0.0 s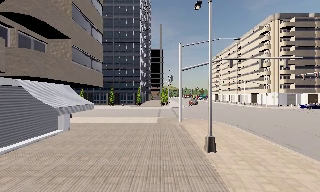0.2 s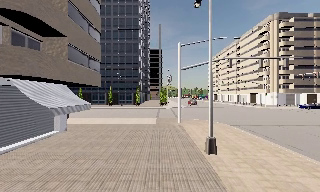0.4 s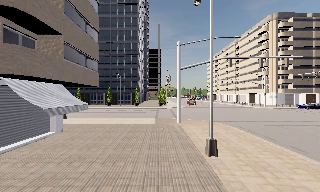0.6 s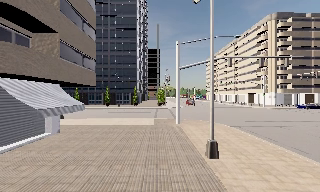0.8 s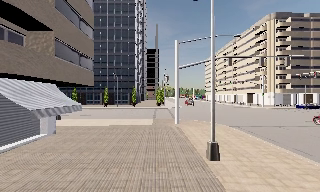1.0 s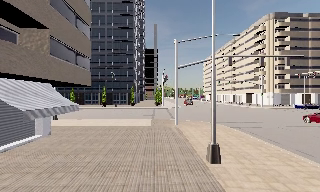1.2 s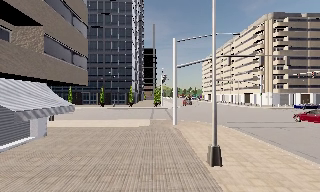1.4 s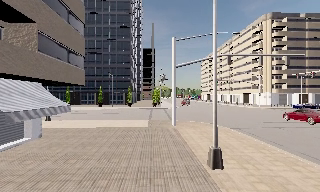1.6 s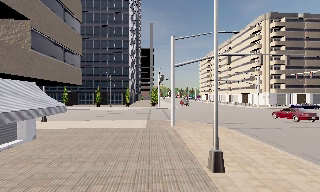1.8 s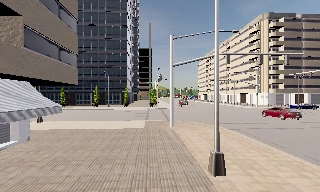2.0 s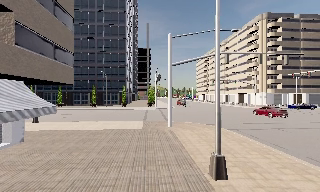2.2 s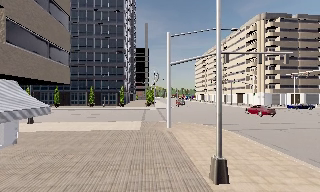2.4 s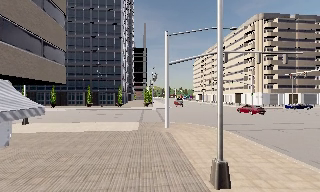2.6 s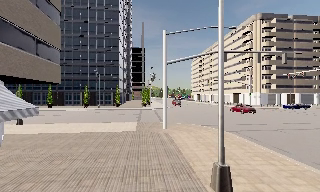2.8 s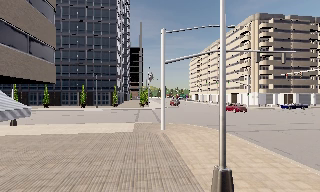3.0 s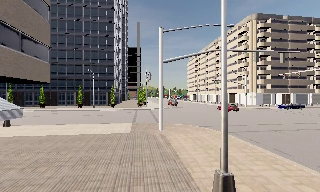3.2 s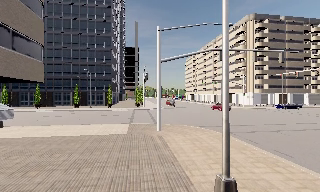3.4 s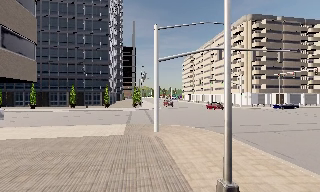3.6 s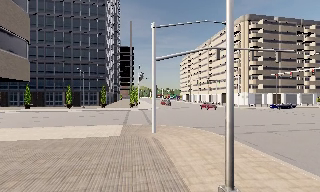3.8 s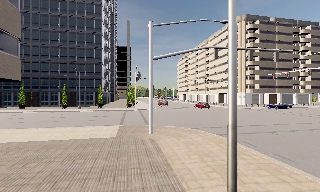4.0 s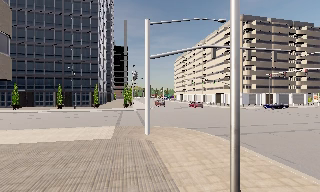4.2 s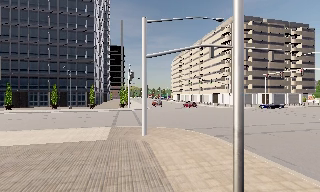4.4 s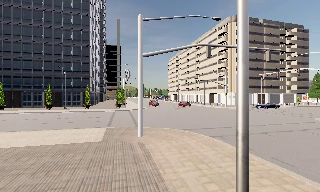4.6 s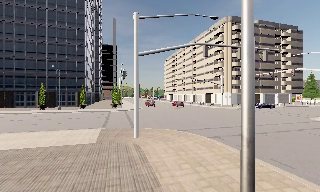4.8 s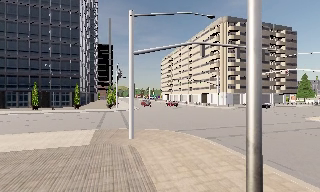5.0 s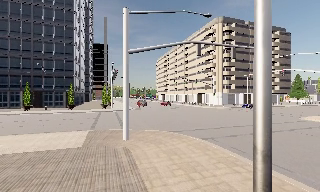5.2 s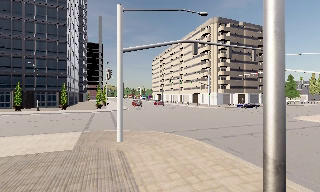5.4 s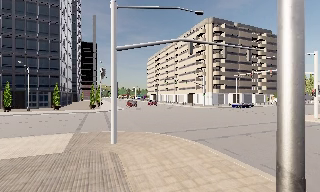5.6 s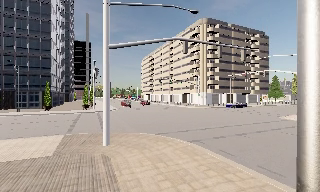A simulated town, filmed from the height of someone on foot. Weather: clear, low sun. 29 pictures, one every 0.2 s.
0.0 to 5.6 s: The scene slides to the left, as the camera pans about 25 degrees to its right. It travels forward, about 7 m, so what stands in front looms larger.
The film runs forward here.
